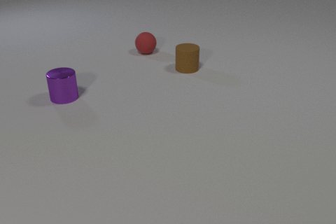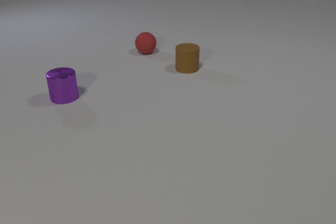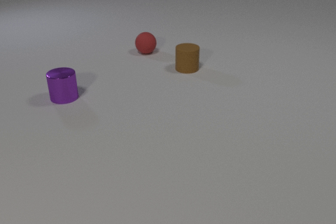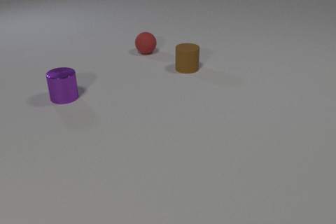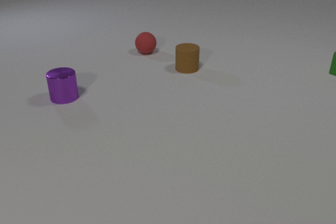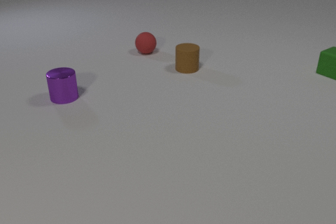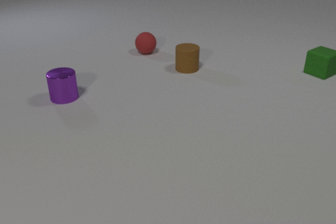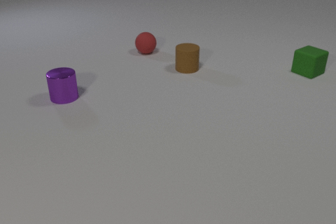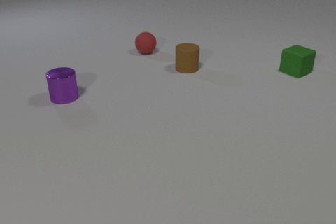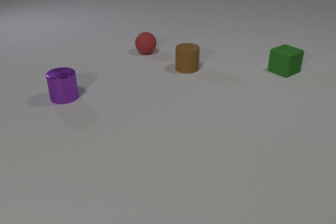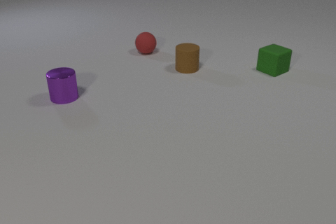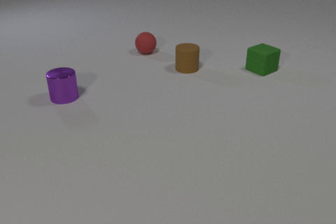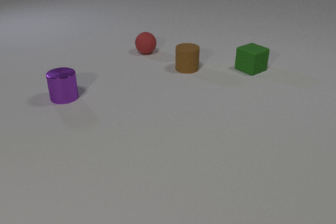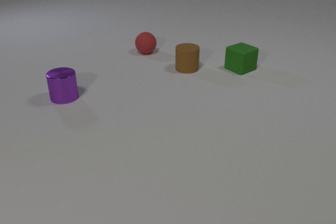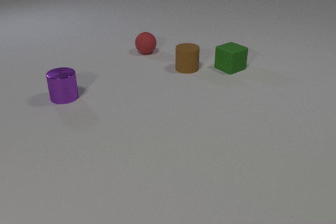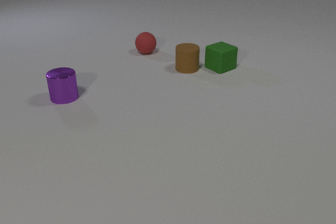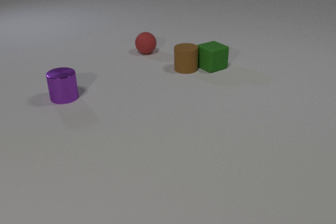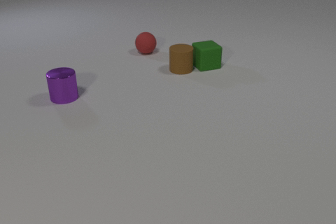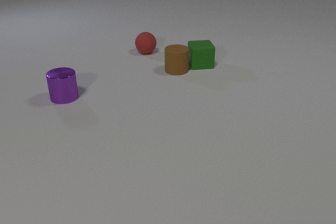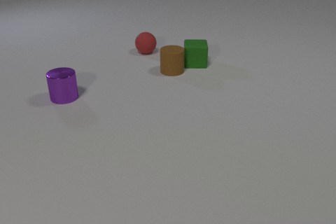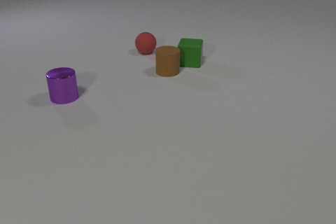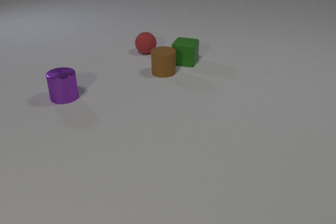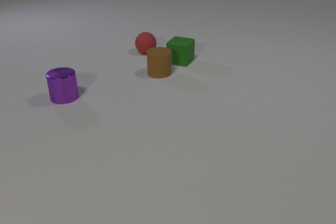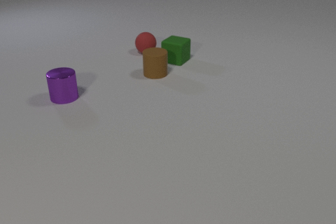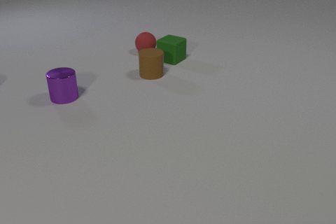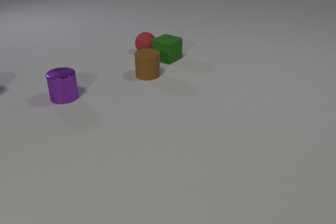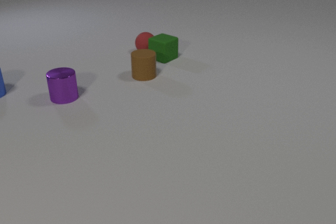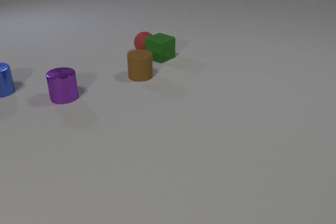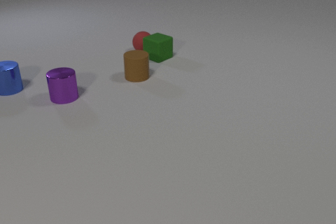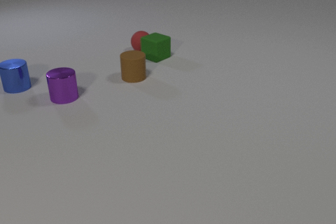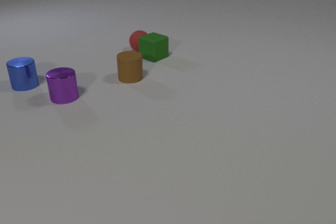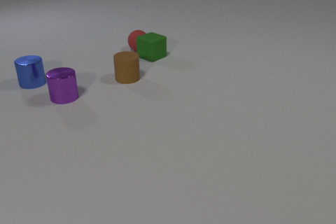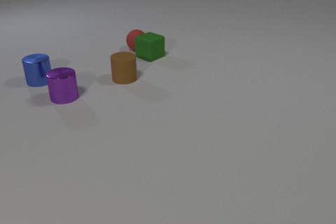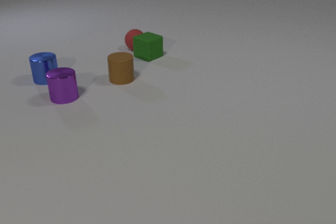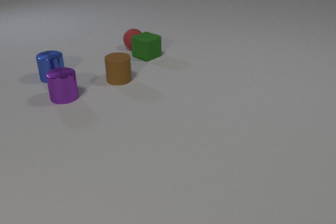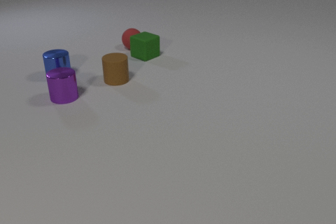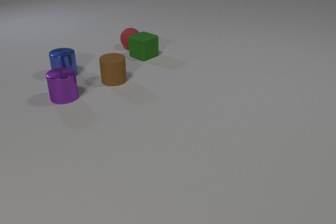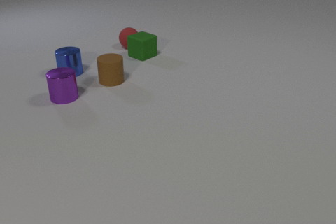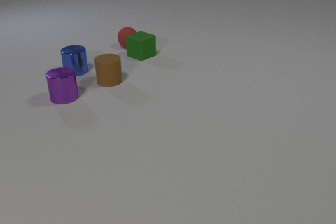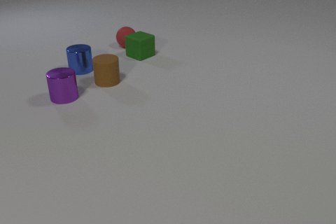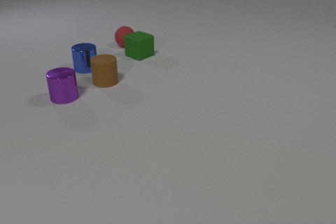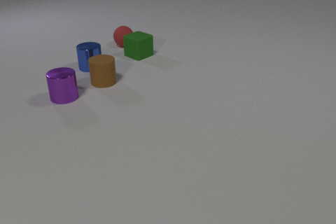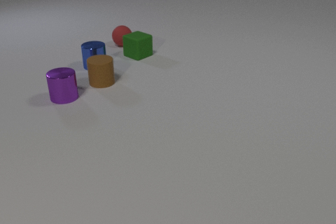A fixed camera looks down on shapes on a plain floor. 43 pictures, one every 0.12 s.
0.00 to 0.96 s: The green rubber cube comes in at the right edge, slides to the left.
0.96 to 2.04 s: The green rubber cube slides to the left. The brown rubber cylinder slides to the left. The green rubber cube and the brown rubber cylinder collide.
2.04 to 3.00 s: The green rubber cube slides to the left and away from the camera, spins so that its near face slides to the left, clockwise seen from above. The brown rubber cylinder slides to the left.
3.00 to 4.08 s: The green rubber cube slides to the left. The brown rubber cylinder slides to the left. The red rubber sphere rolls to the left and away from the camera. The blue metal cylinder comes in at the left edge, slides to the right. The green rubber cube and the red rubber sphere collide.
4.08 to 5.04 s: The green rubber cube slides to the left. The brown rubber cylinder slides to the left. The red rubber sphere rolls away from the camera and to the left. The blue metal cylinder slides to the right and away from the camera.
What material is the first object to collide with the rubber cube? rubber.
Are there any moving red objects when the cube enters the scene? no.
What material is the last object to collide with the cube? rubber.
